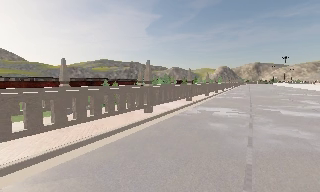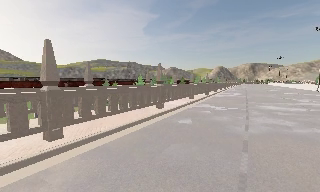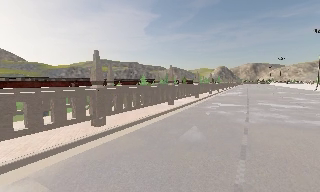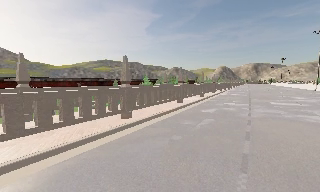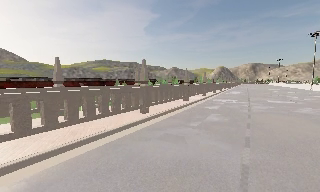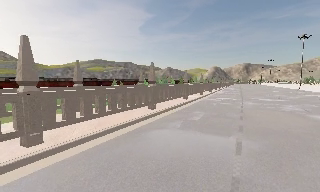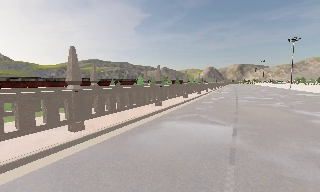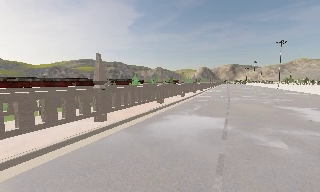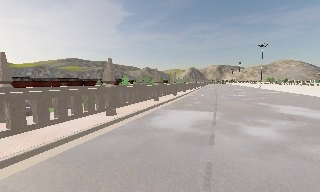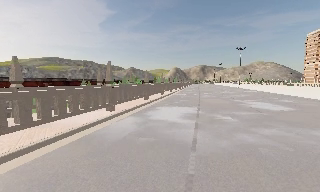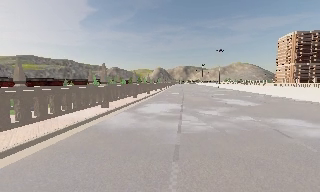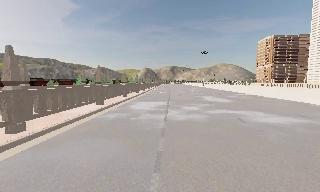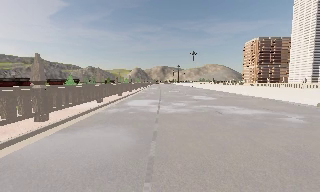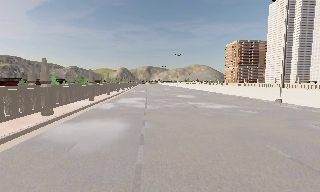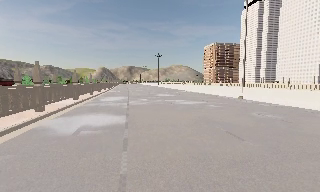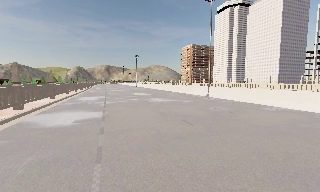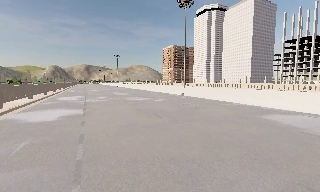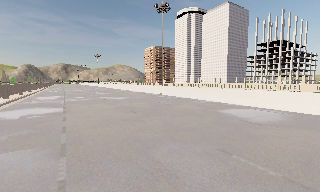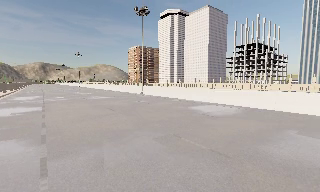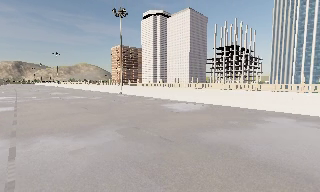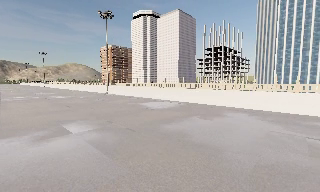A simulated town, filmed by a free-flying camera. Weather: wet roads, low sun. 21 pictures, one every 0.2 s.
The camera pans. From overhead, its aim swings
clockwise.
The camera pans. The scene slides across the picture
to the left.
0.0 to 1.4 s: The camera travels backward and to its left, about 10 m, so what stands in front gets smaller.
1.4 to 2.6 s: The scene slides to the left, as the camera pans about 30 degrees to its right. It travels backward, about 9 m, so what stands in front gets smaller.
2.6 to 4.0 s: The camera pans to its right, which is clockwise from overhead, by about 40 degrees. It travels backward and to its right, about 10 m.
The film runs forward here.
